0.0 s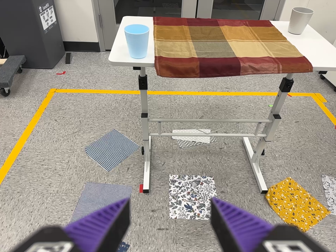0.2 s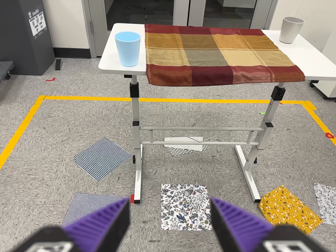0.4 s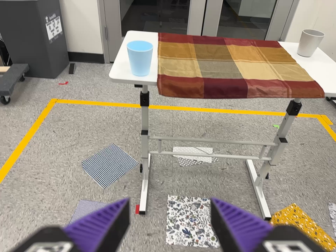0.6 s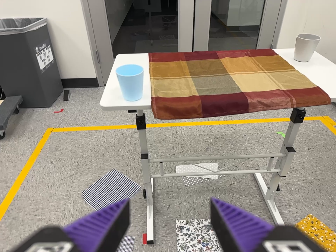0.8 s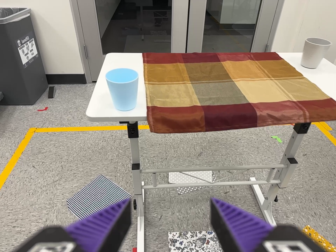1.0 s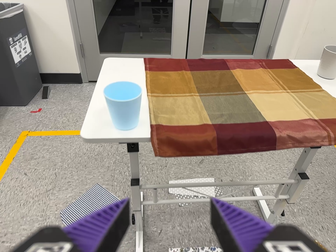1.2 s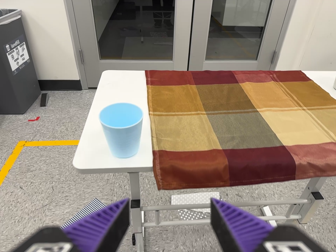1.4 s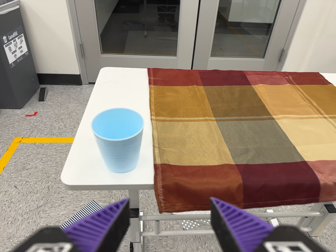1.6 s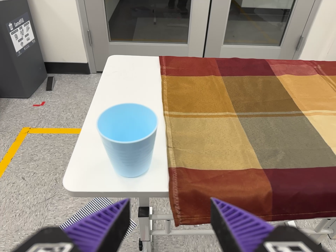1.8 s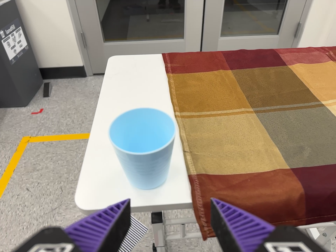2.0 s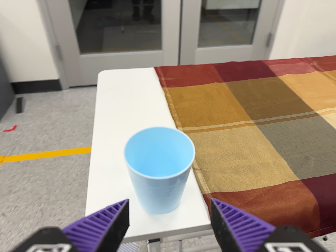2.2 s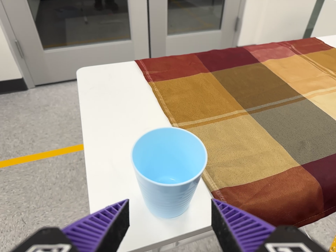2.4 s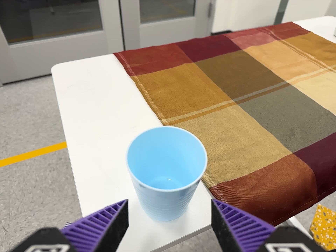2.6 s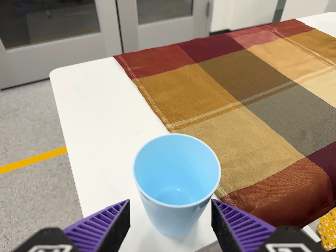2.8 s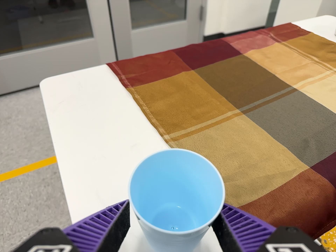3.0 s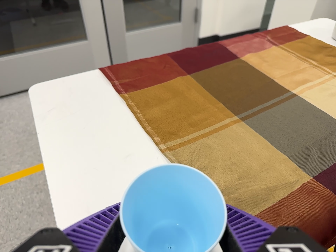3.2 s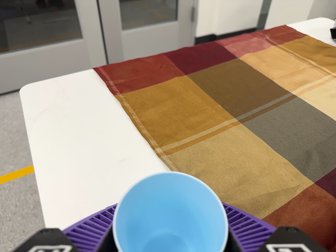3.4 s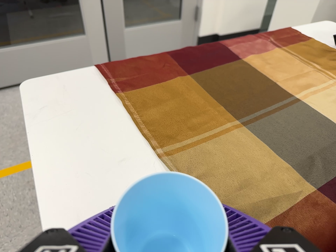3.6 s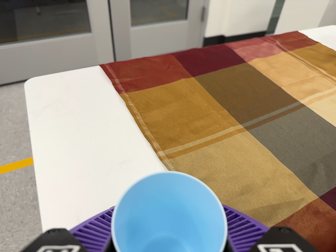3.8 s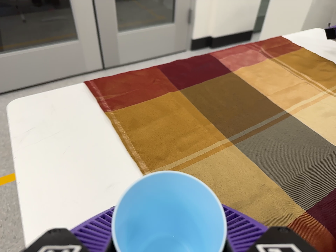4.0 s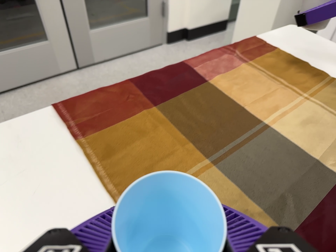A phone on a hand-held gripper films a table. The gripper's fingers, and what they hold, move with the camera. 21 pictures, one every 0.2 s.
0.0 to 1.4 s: The camera travels forward and toward the top of its view, about 40 cm, so what stands in front looms larger.
1.4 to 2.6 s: The camera pans to its right by about 15 degrees. It travels to its left, forward and toward the top of its view, about 20 cm. It rolls about its line of sight by about 15 degrees, and the scene rotates counterclockwise.
2.6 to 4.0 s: The camera travels toward the top of its view and forward, about 12 cm, so close, fixed things drift downward.
The film runs forward here.
